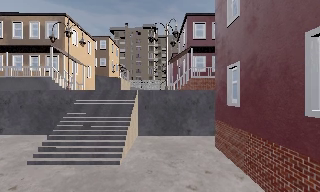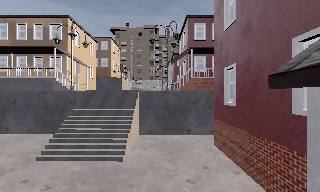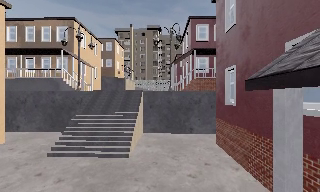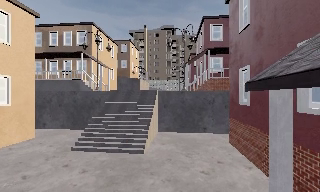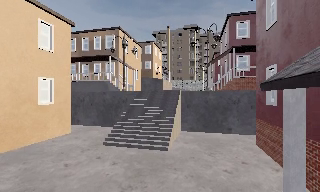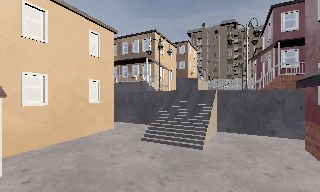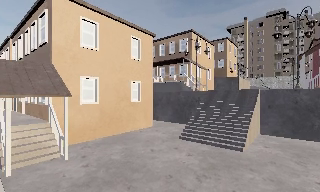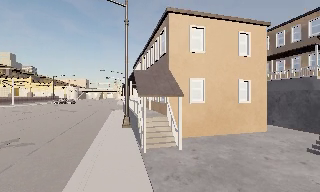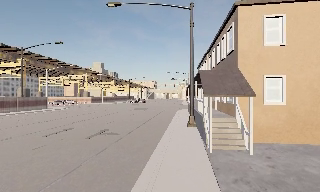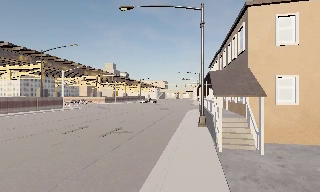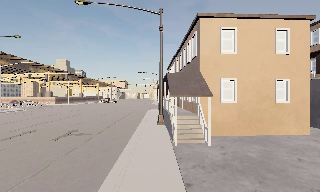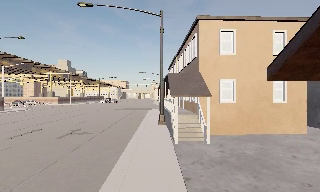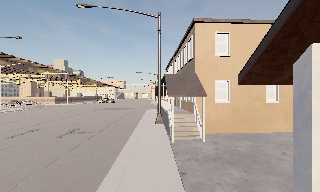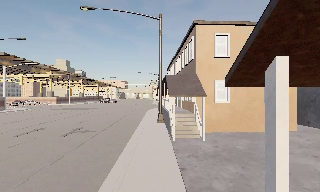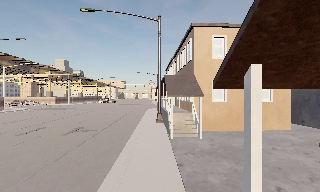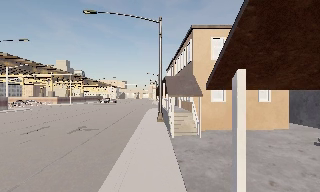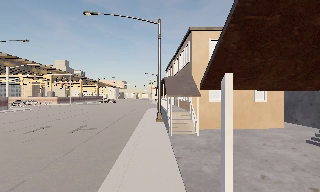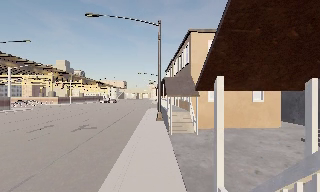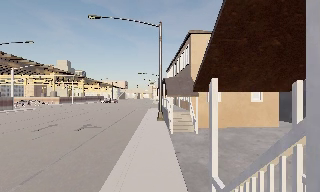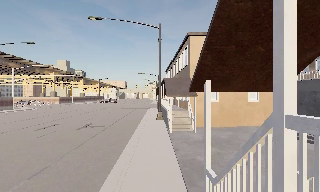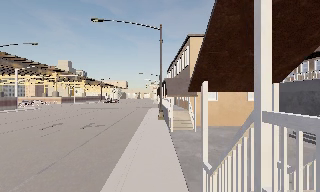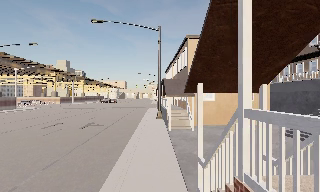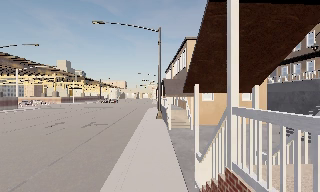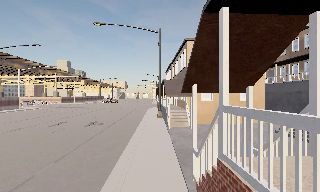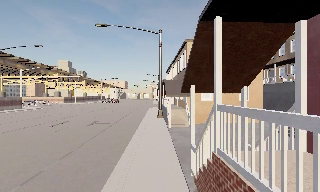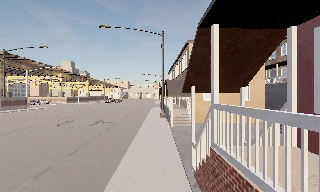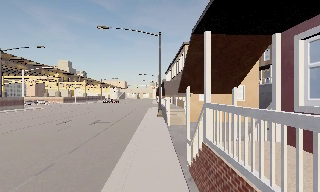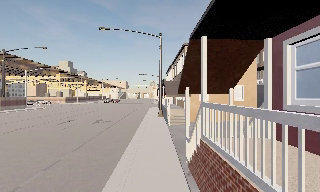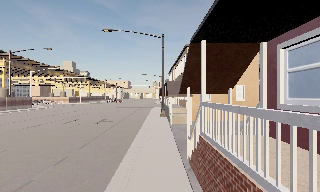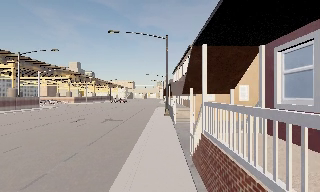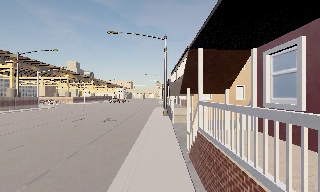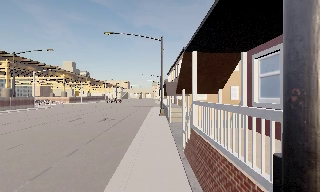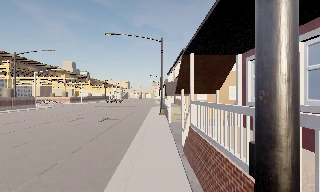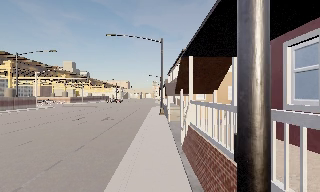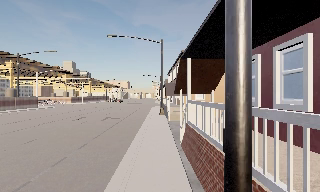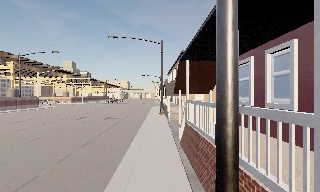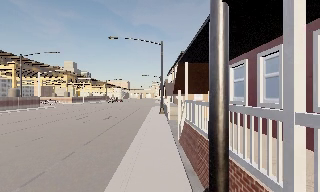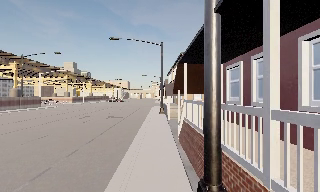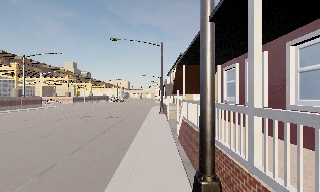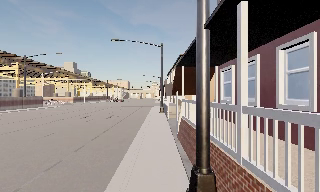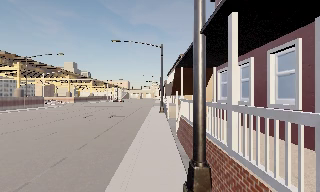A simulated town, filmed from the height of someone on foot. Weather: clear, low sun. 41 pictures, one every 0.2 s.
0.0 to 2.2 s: The camera swings to its left by about 90 degrees, and the scene slides to the right. It travels backward, about 3.5 m.
2.2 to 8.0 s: The camera travels backward, about 9 m, so what stands in front gets smaller.
The film runs backward here.
